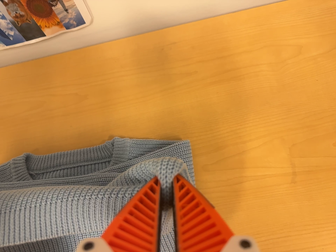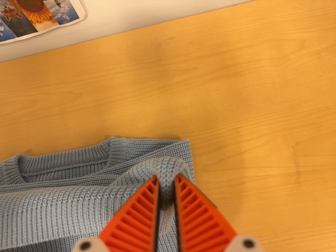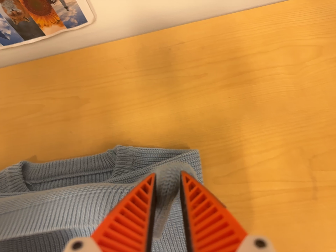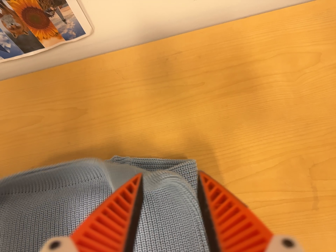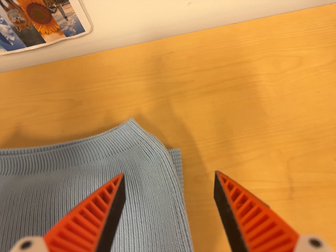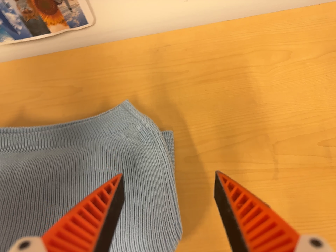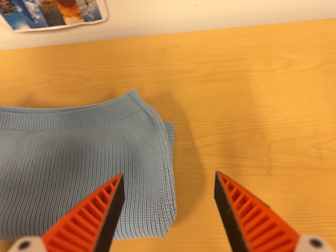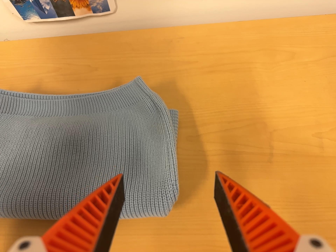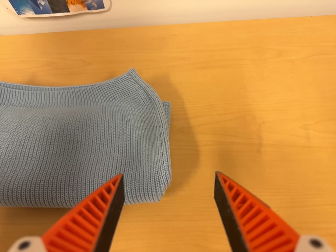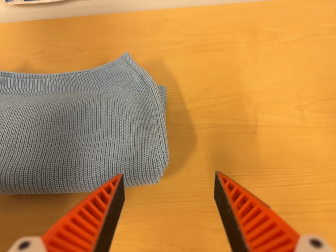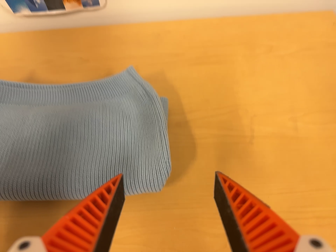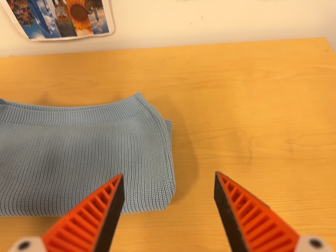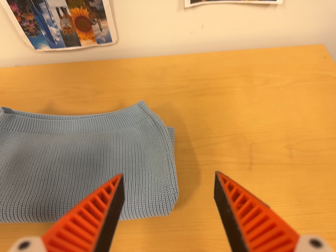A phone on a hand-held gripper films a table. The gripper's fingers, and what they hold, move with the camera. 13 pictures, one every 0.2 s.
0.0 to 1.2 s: The camera travels toward the bottom of its view, about 10 cm. Its aim tips toward the top of its view by about 10 degrees. It rolls about its line of sight by about 10 degrees, and the scene rotates clockwise.
1.2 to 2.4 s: The camera travels backward, about 9 cm, so what stands in front gets smaller.
The film runs forward here.
